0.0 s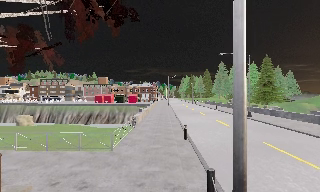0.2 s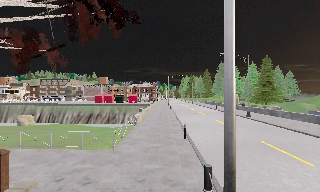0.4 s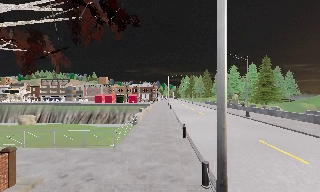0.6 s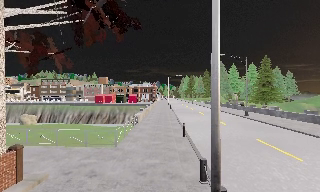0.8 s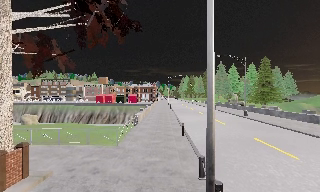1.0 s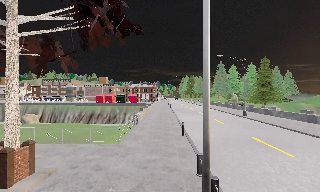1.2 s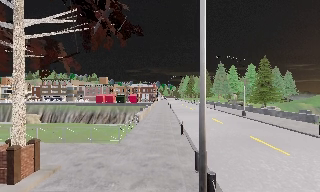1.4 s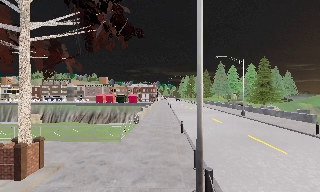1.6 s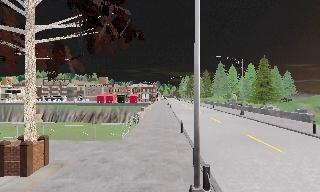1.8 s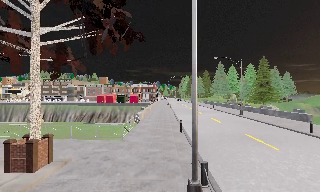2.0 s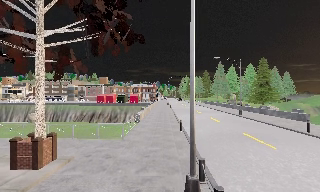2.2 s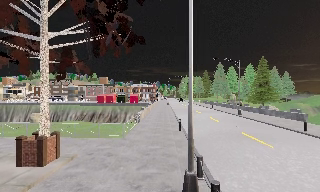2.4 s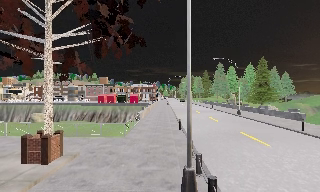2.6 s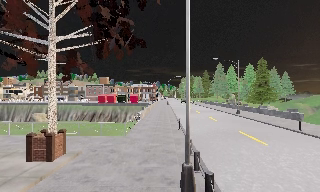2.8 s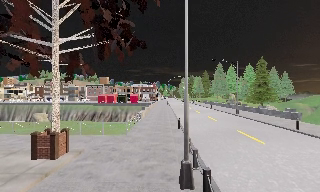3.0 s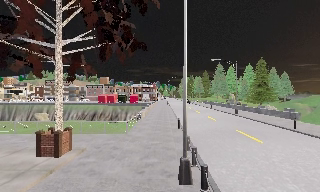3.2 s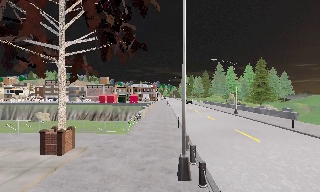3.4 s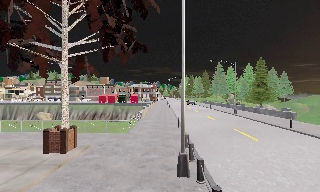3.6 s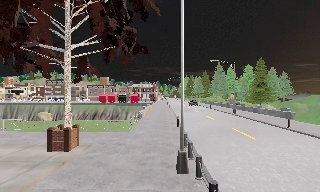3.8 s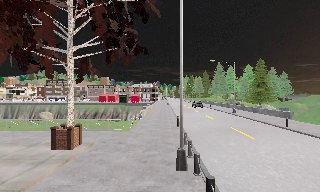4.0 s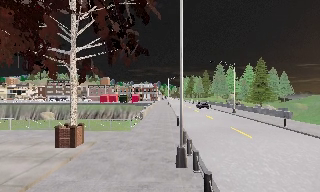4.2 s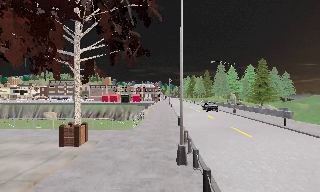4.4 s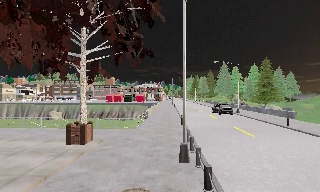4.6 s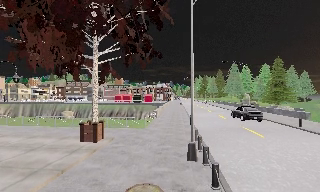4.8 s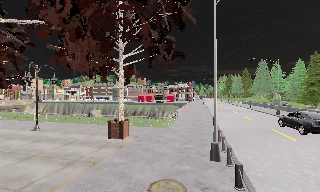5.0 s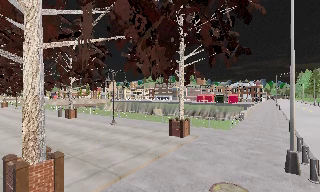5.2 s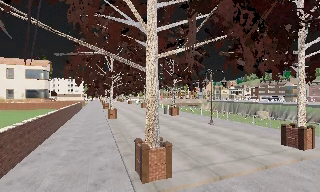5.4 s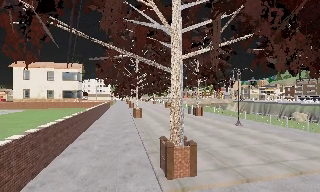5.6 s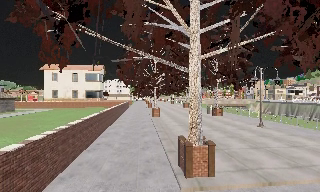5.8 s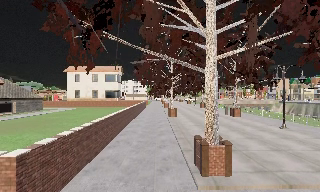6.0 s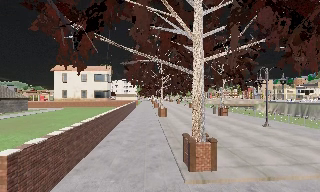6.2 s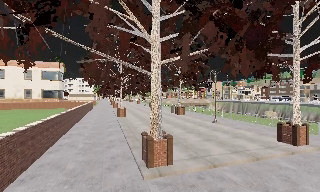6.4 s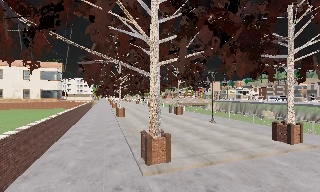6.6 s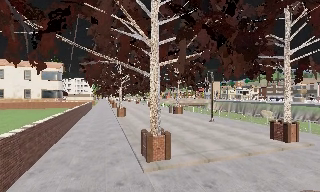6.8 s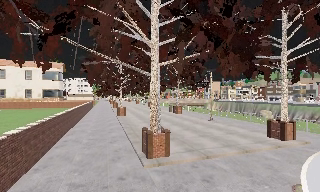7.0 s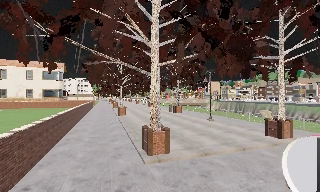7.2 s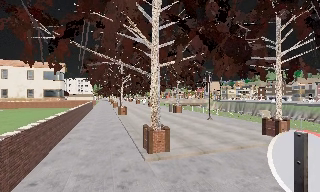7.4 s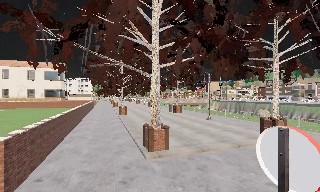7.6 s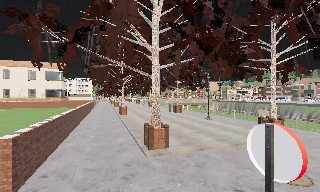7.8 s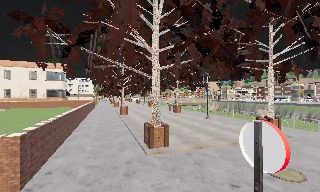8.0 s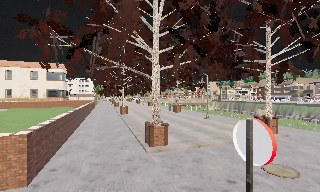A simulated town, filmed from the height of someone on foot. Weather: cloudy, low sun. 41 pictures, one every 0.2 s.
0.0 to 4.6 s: The camera travels backward, about 5 m, so what stands in front gets smaller.
4.6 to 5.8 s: The scene slides to the right, as the camera pans about 85 degrees to its left. It travels backward, about 1 m.
5.8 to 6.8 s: The camera swings to its right by about 20 degrees, and the scene slides to the left. It travels backward, about 1 m, so what stands in front gets smaller.
6.8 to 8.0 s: The camera travels backward, about 1.5 m, so what stands in front gets smaller.
The film runs backward here.
